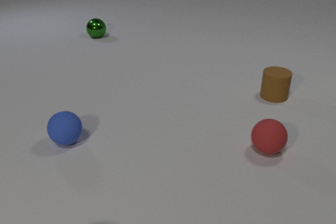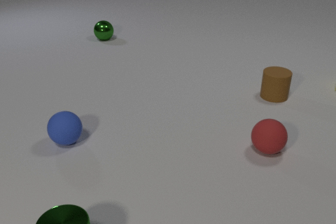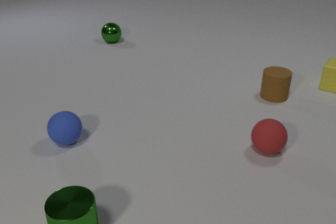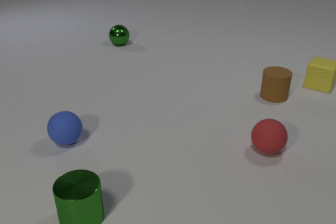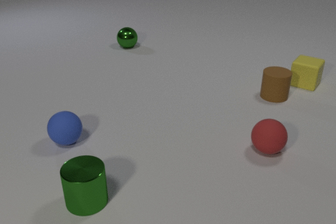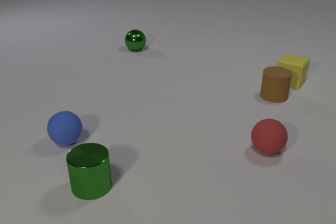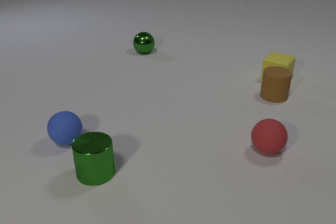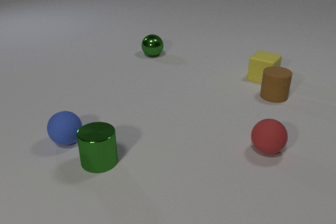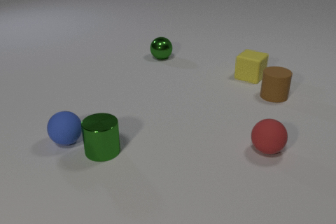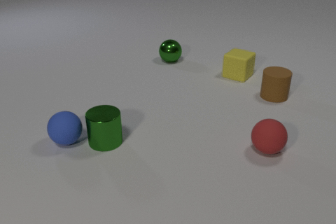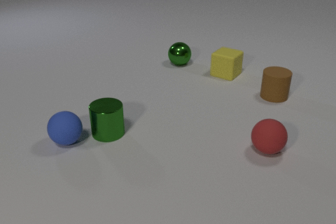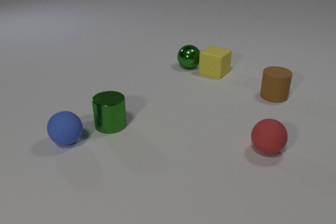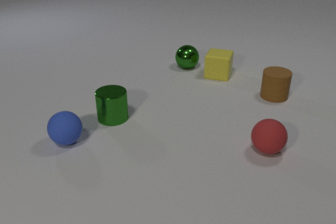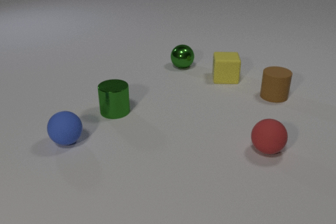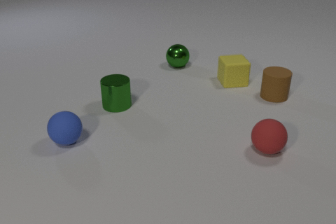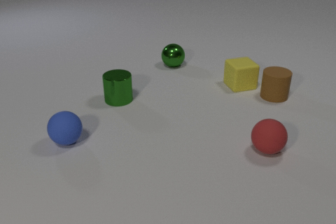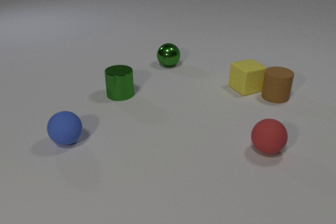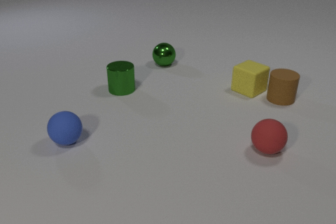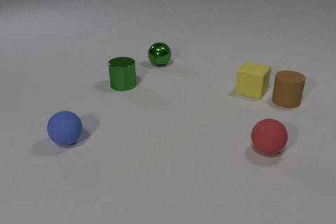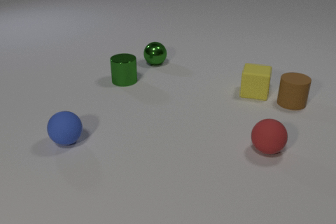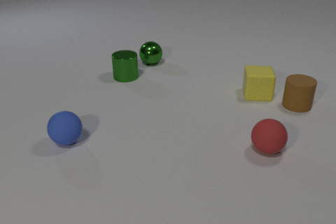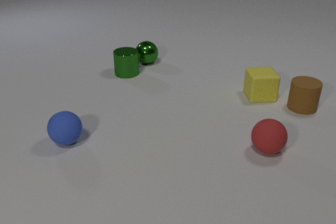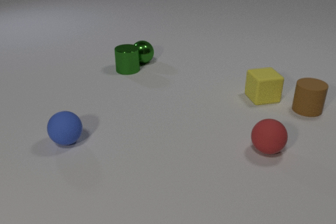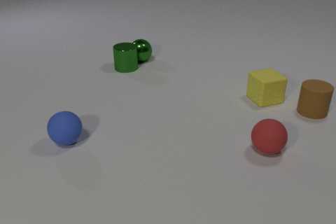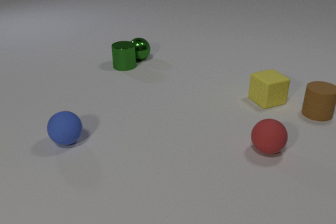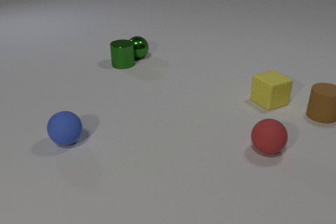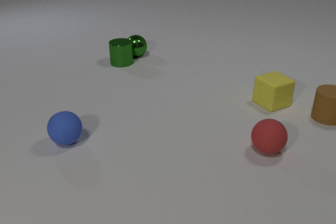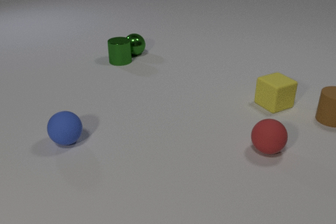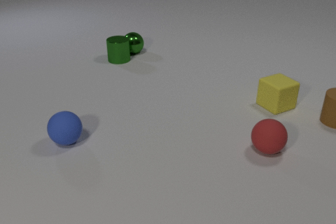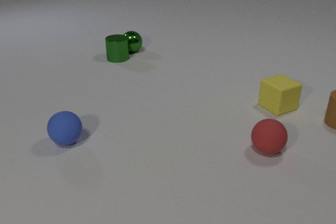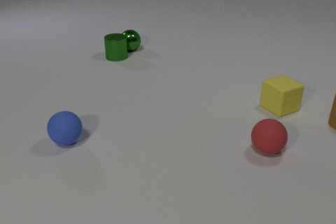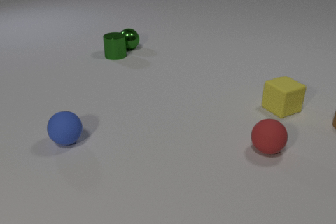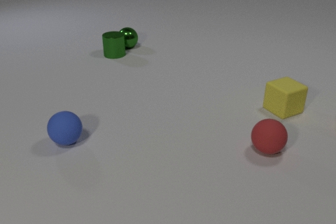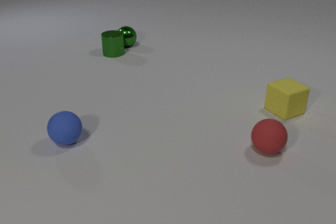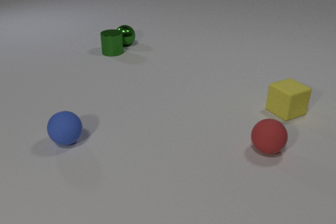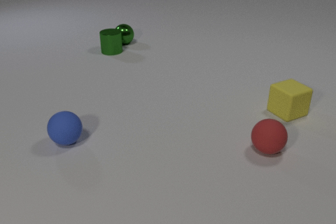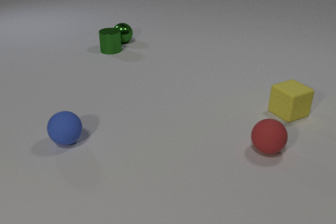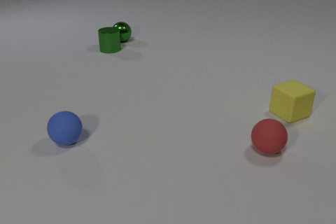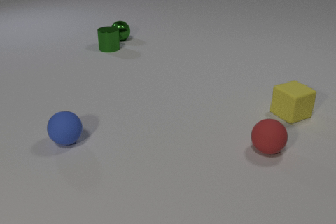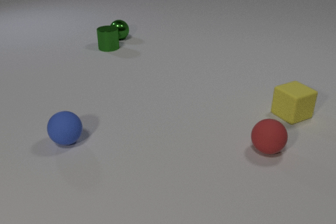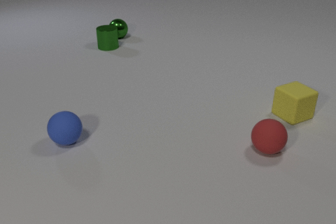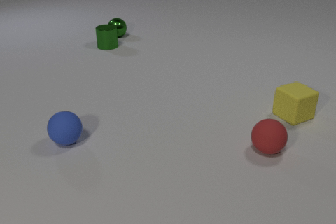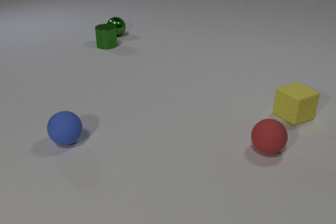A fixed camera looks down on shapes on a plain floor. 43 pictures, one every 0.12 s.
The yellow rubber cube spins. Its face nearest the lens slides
to the right.
The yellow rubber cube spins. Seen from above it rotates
counterclockwise.
0.00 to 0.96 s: The yellow rubber cube comes in at the right edge, slides to the left. The green metal sphere rolls toward the camera and to the right. The green metal cylinder comes in at the bottom edge, slides away from the camera.
0.96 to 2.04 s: The yellow rubber cube slides toward the camera, spins counterclockwise seen from above by about 75 degrees, its near face sliding to the right. The green metal sphere rolls toward the camera. The green metal cylinder slides away from the camera. The brown rubber cylinder slides to the right. The yellow rubber cube and the green metal sphere collide. The yellow rubber cube and the brown rubber cylinder collide.
2.04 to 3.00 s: The yellow rubber cube slides toward the camera and to the right, spins so that its near face slides to the right, counterclockwise seen from above. The green metal sphere rolls to the left and away from the camera. The green metal cylinder slides away from the camera. The brown rubber cylinder slides to the right and toward the camera. The green metal sphere and the green metal cylinder collide.
3.00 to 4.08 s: The yellow rubber cube slides to the right and toward the camera. The green metal sphere rolls away from the camera. The green metal cylinder slides away from the camera. The brown rubber cylinder slides to the right and toward the camera, leaves at the right edge.
4.08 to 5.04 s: The yellow rubber cube slides to the right and toward the camera. The green metal sphere rolls away from the camera. The green metal cylinder slides away from the camera.
What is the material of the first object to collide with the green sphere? rubber.
What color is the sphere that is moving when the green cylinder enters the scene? green.
What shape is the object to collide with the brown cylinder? cube.
